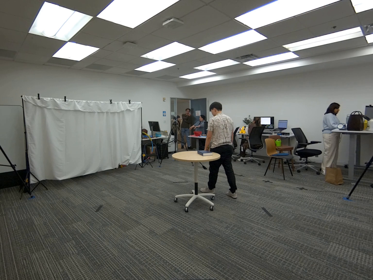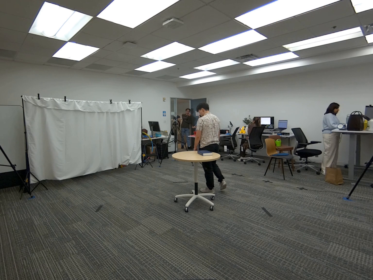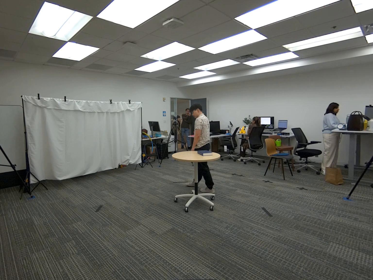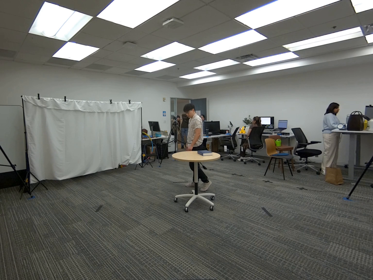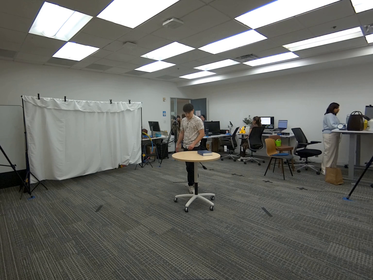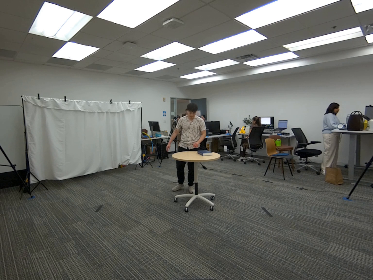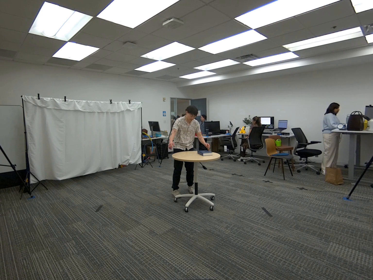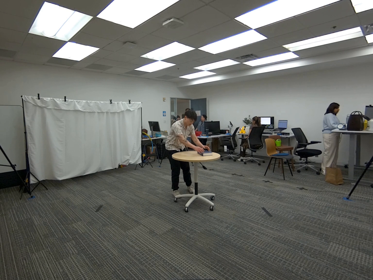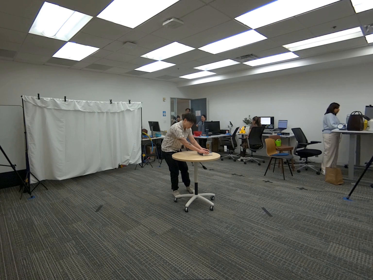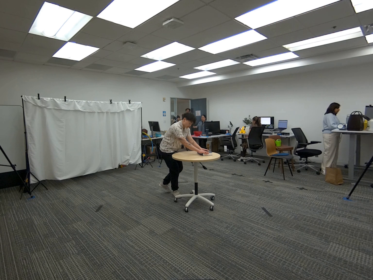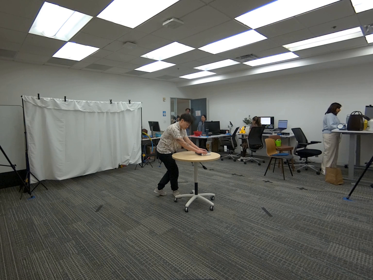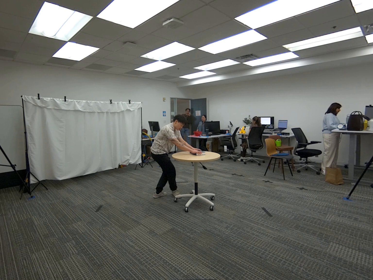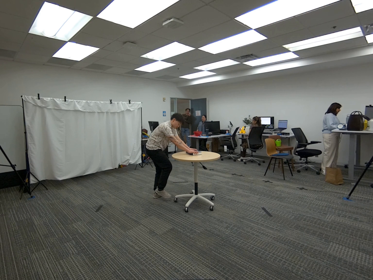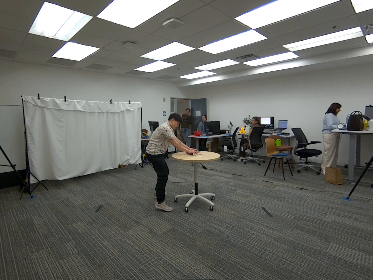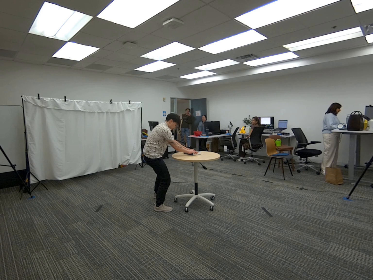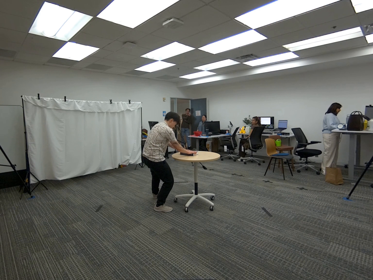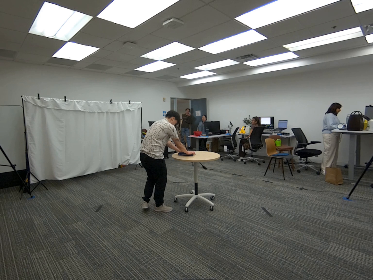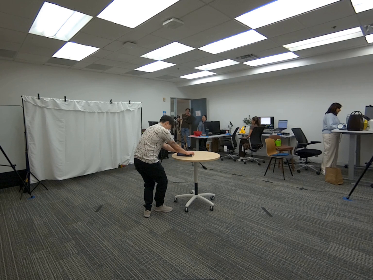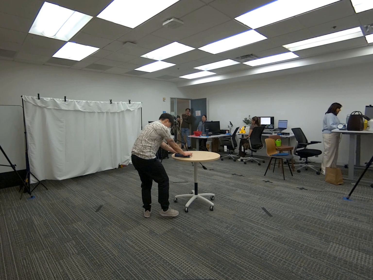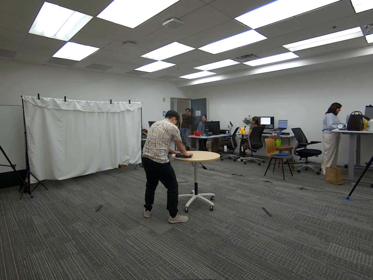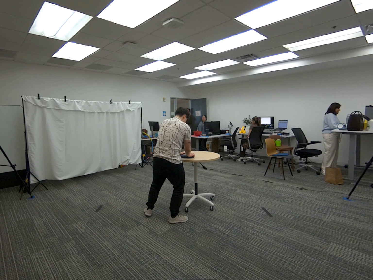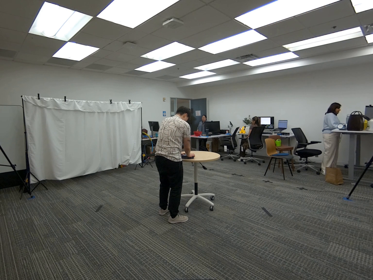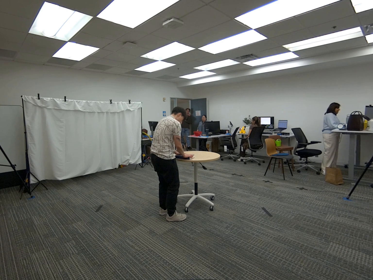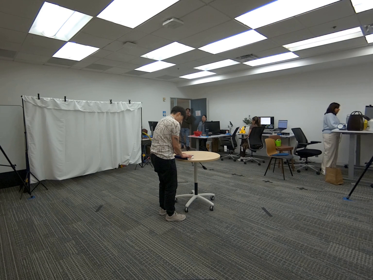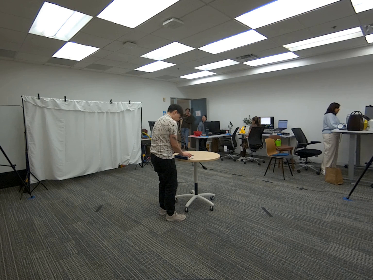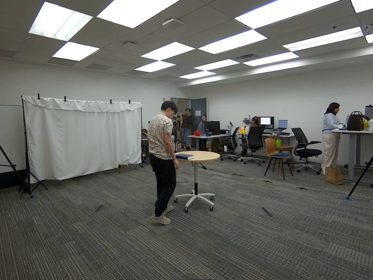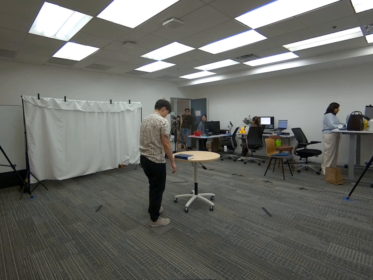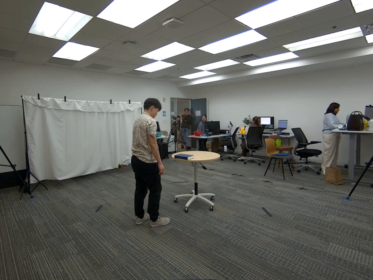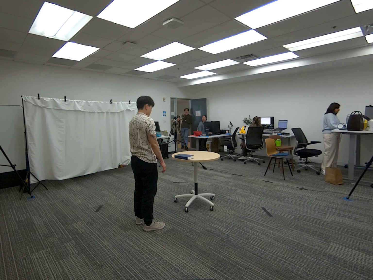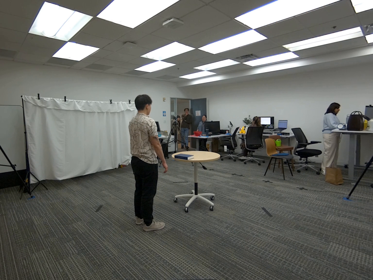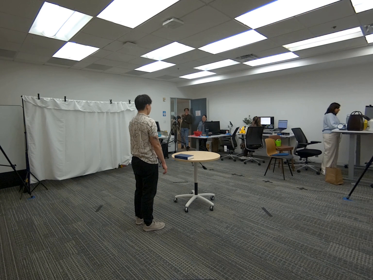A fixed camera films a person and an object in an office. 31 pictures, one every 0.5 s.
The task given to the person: Walk over to the dark blue book on the round table and drag the book towards you. Step away when complete.
